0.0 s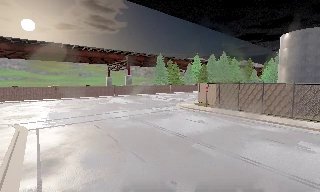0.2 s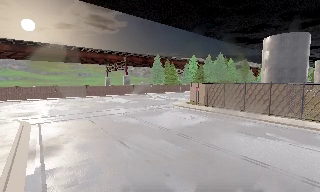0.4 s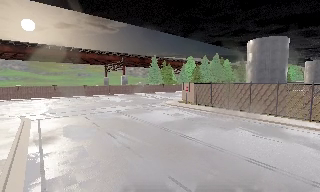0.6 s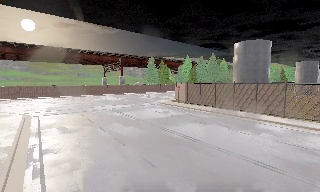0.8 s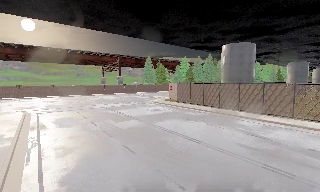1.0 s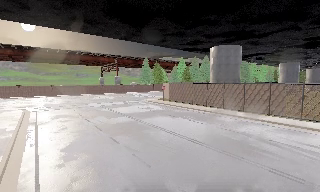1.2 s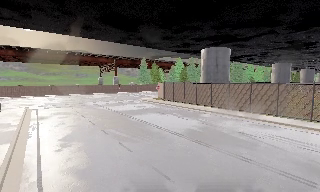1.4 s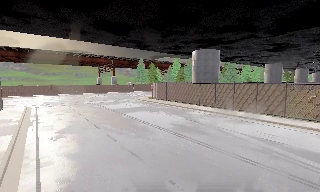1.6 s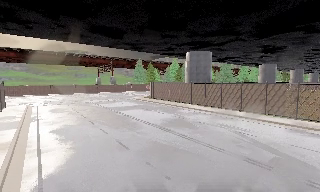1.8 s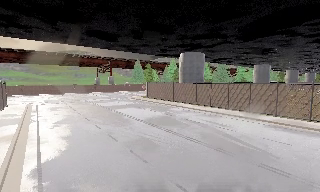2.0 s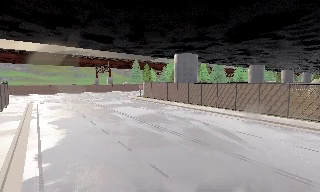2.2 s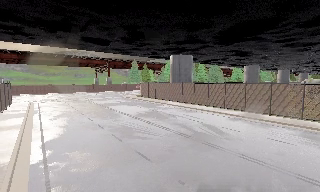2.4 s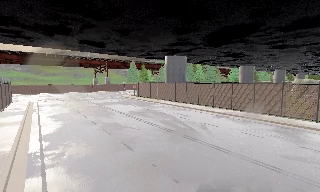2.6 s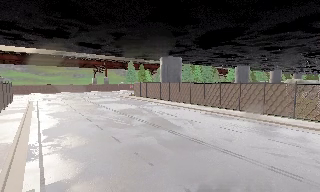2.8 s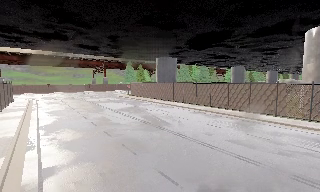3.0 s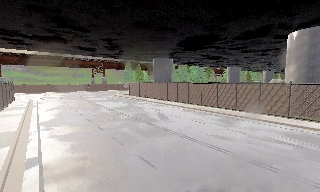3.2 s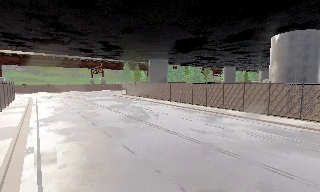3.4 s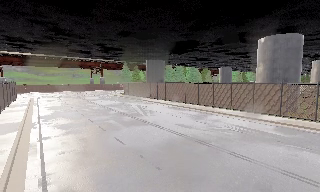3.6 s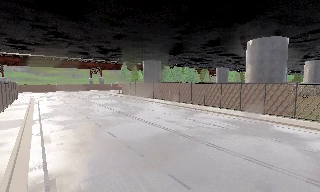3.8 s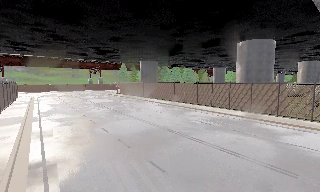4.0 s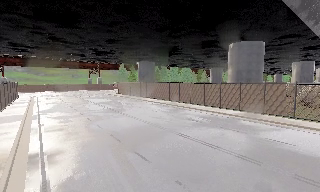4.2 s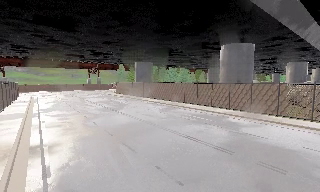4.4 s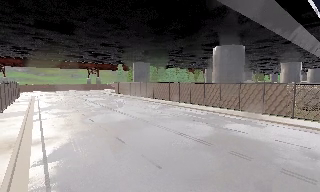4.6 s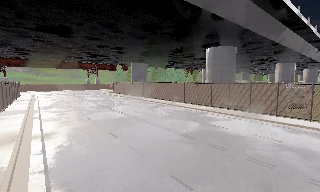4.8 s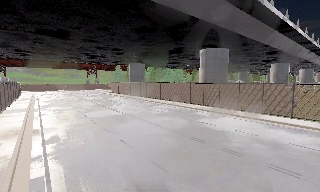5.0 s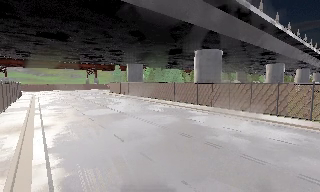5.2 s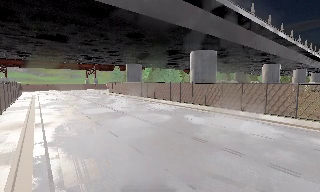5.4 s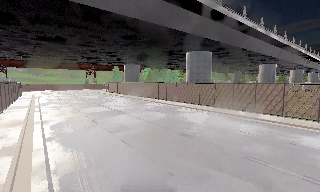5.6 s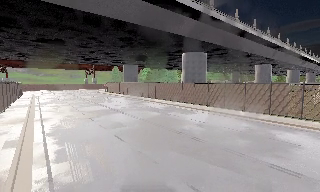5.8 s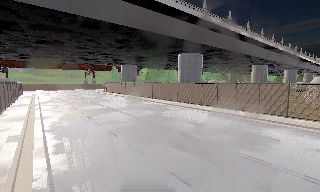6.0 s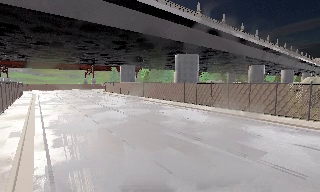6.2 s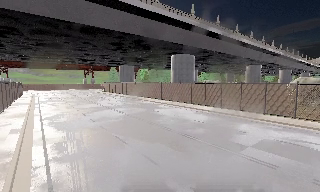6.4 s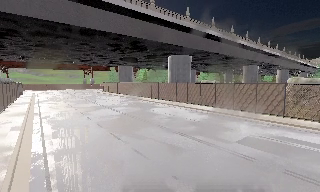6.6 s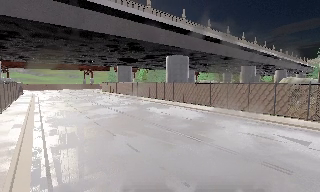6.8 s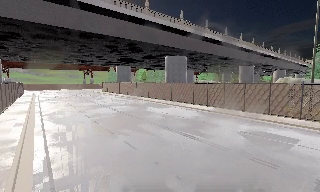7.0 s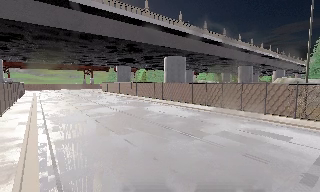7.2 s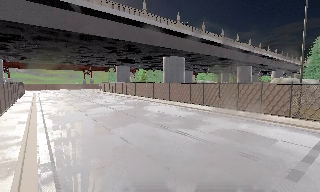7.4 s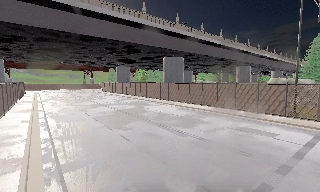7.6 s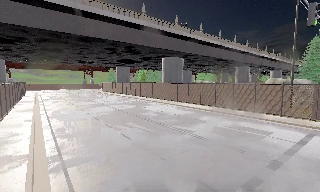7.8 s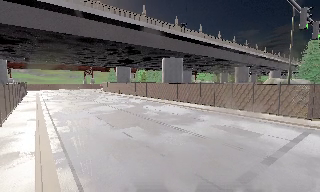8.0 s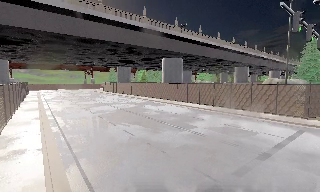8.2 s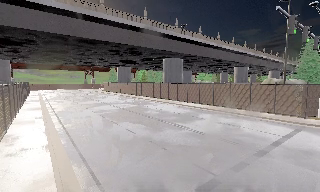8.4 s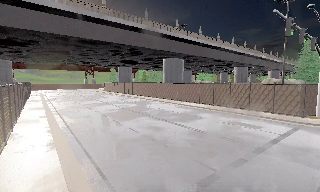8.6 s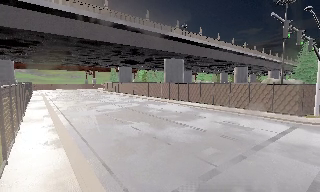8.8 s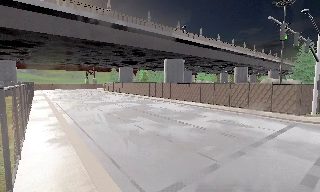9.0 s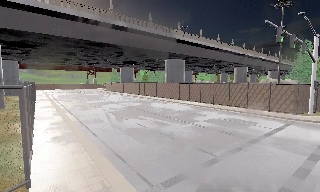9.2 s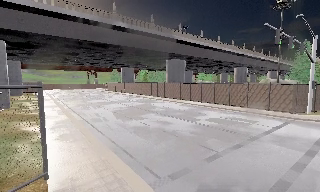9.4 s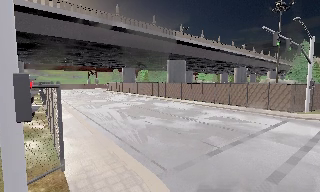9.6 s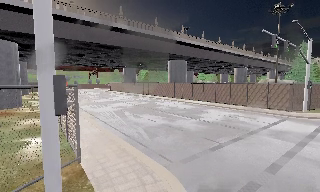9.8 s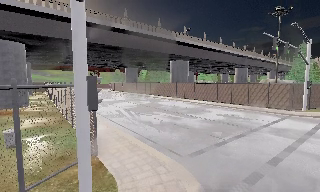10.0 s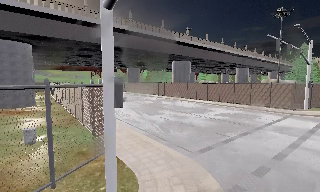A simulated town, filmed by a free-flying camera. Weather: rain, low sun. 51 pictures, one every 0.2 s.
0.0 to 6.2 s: The camera travels backward and to its right, about 40 m, so what stands in front gets smaller.
6.2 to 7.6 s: The camera travels backward and to its right, about 3.5 m, so what stands in front gets smaller. It loses speed.
7.6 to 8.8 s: The camera travels backward, about 2 m, so what stands in front gets smaller.
8.8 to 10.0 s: The camera travels backward and to its left, about 3.5 m, so what stands in front gets smaller.
The film runs forward here.
